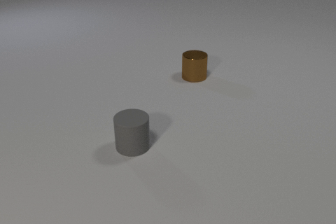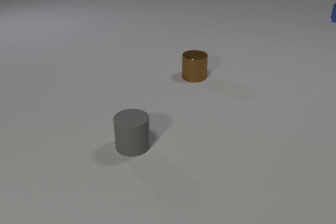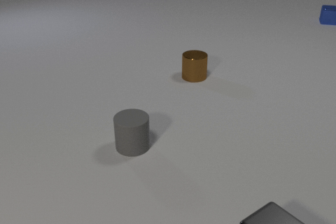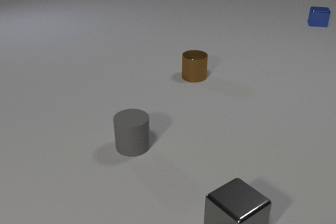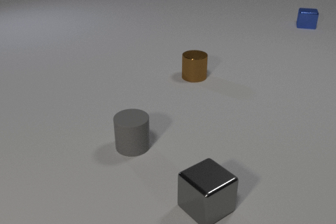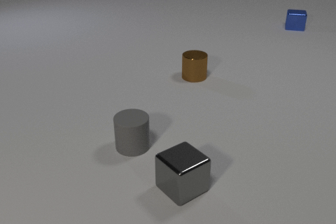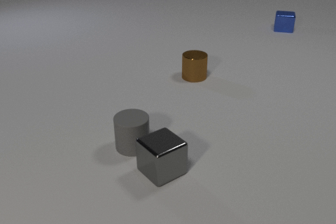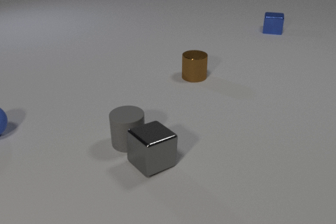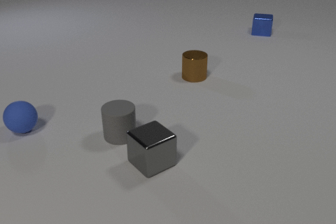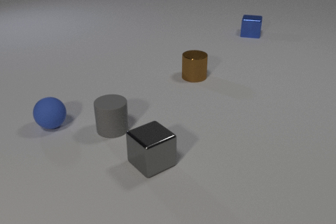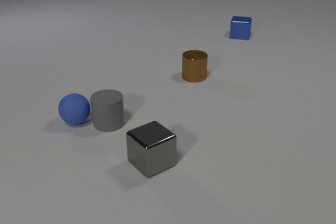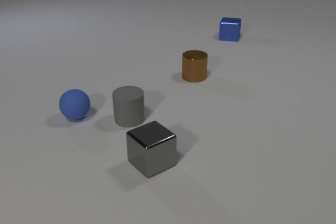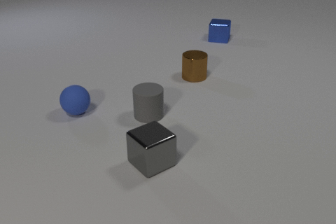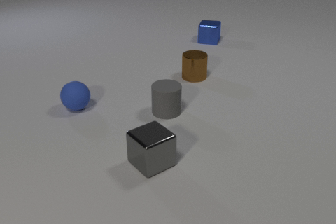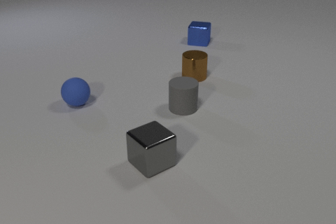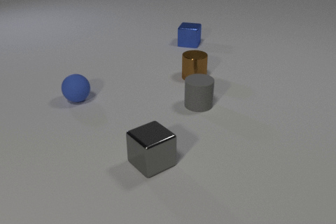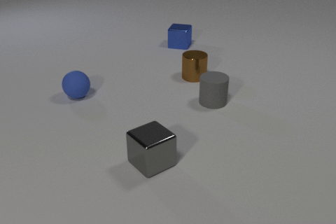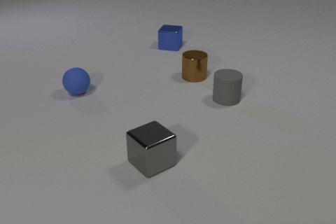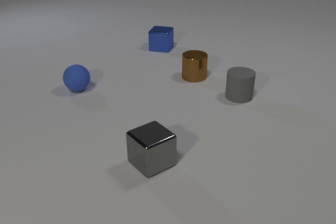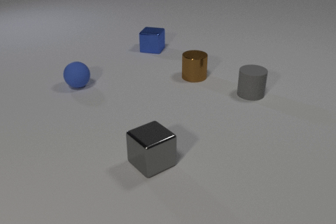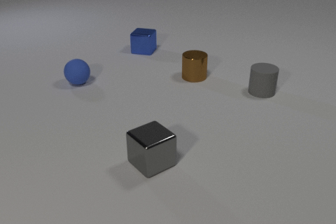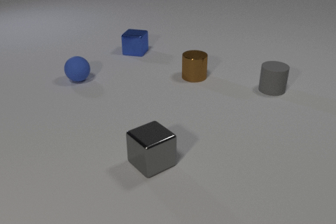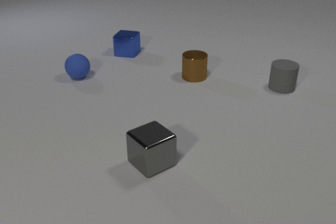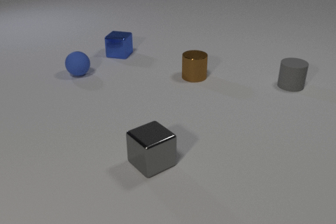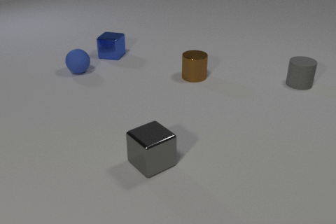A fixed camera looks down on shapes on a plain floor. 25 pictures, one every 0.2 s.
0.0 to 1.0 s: The gray metal cube comes in at the bottom edge, slides to the left and away from the camera. The blue metal cube comes in at the right edge, slides to the left and toward the camera.
1.0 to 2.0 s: The gray metal cube slides away from the camera and to the left. The gray rubber cylinder slides away from the camera and to the left. The blue rubber sphere comes in at the left edge, rolls to the right. The blue metal cube slides to the left and toward the camera. The gray metal cube and the gray rubber cylinder collide. The gray rubber cylinder and the blue rubber sphere collide.
2.0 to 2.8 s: The gray rubber cylinder slides to the right. The blue rubber sphere rolls away from the camera. The blue metal cube slides to the left and toward the camera.
2.8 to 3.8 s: The gray rubber cylinder slides to the right and away from the camera. The blue rubber sphere rolls away from the camera. The blue metal cube slides to the left and toward the camera.
3.8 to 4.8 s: The gray rubber cylinder slides to the right and away from the camera. The blue rubber sphere rolls away from the camera. The blue metal cube slides to the left.
Are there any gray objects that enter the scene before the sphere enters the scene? yes.
What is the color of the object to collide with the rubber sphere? gray.
What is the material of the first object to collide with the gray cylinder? metal.
